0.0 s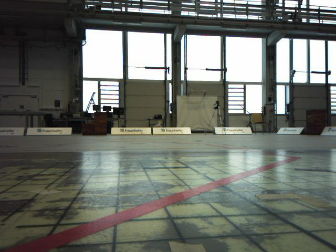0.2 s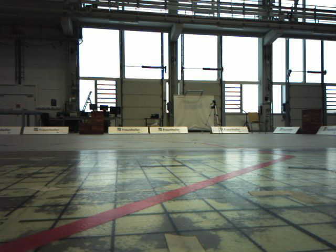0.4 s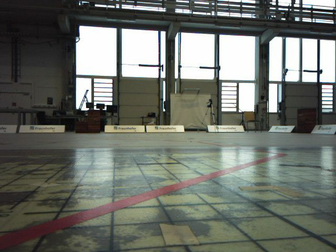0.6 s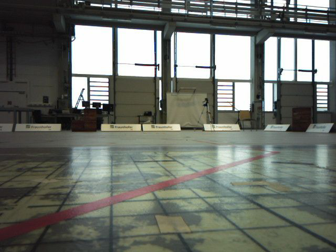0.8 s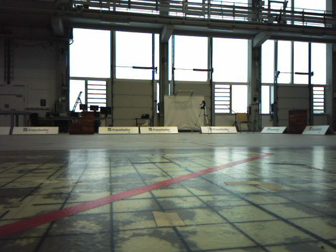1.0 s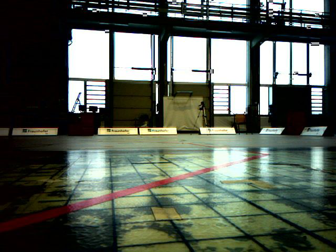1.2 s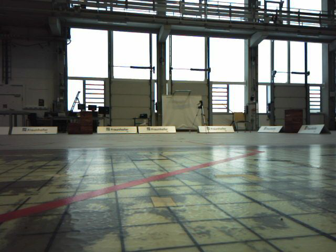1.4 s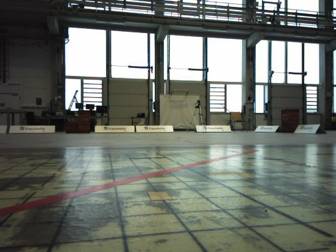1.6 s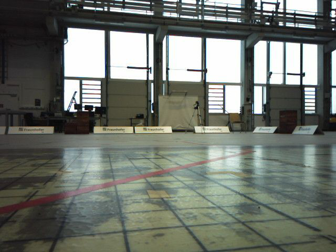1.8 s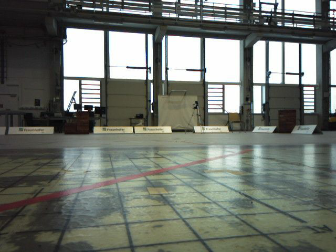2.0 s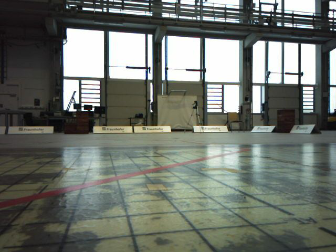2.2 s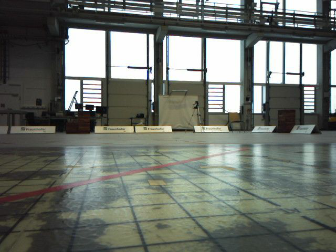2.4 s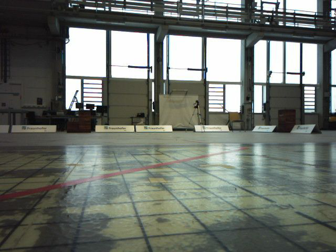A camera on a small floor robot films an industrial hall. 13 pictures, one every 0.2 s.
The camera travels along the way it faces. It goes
backward.
0.0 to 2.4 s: The camera travels backward, about 0.5 m, so what stands in front gets smaller.
The film runs backward here.
